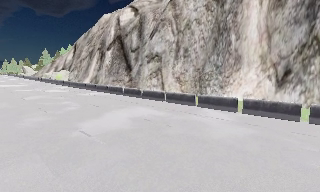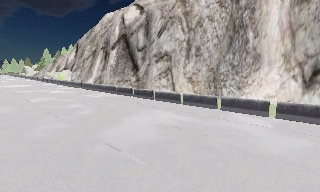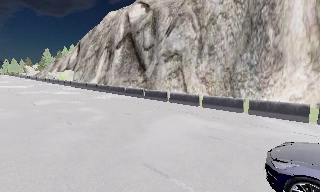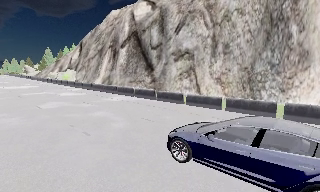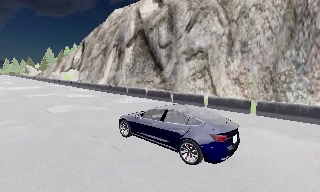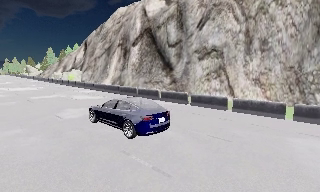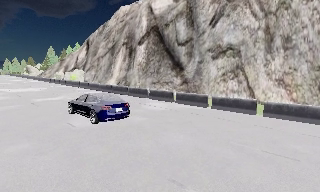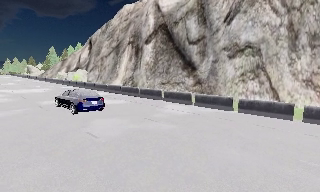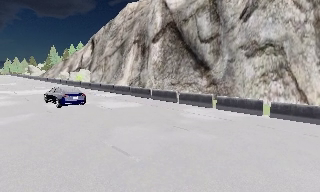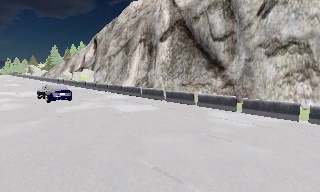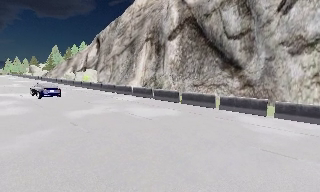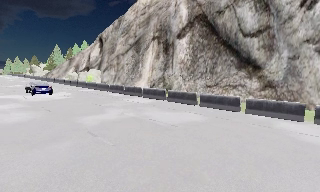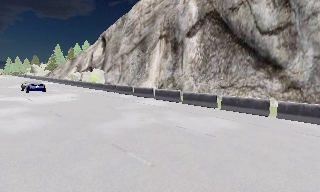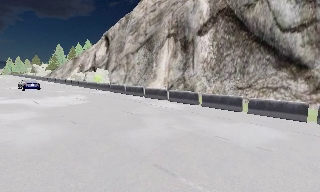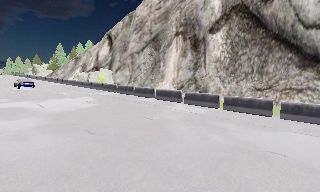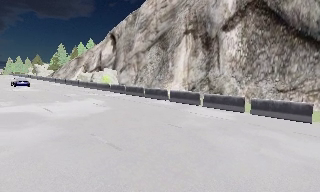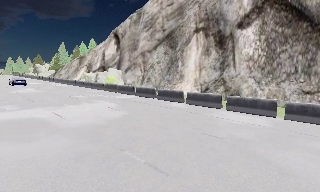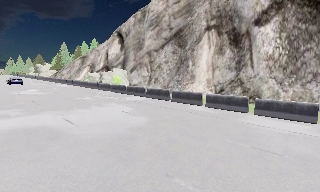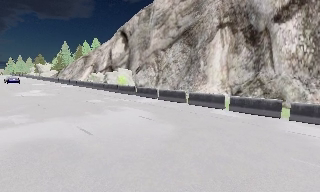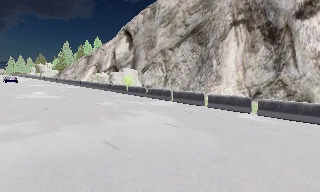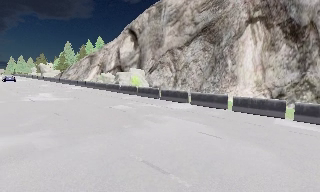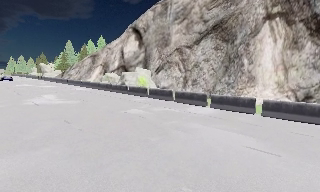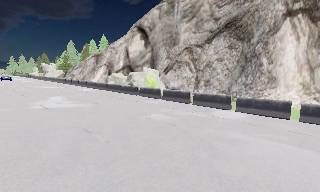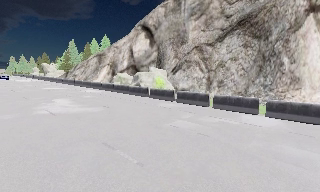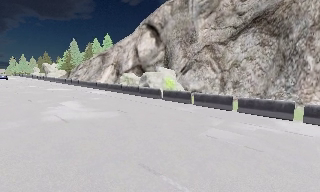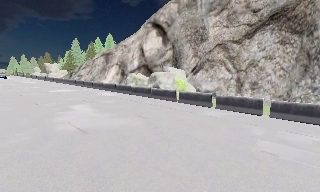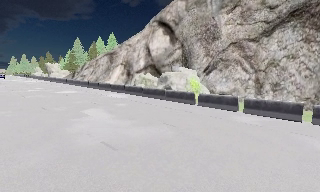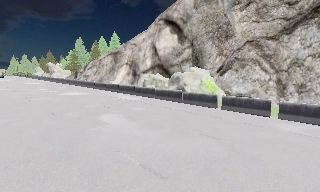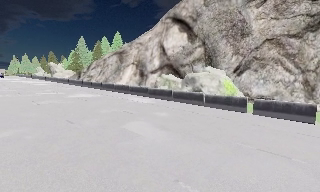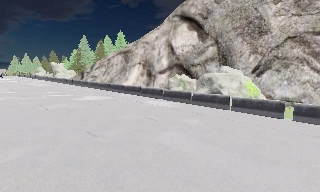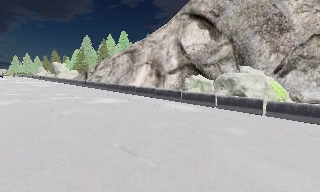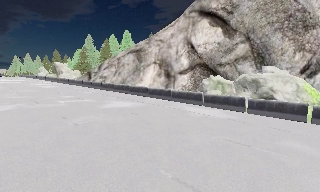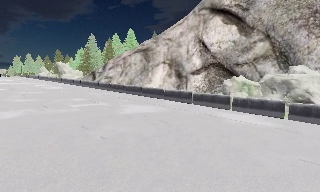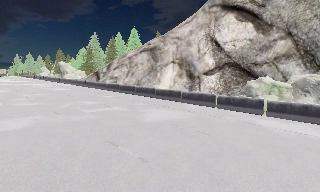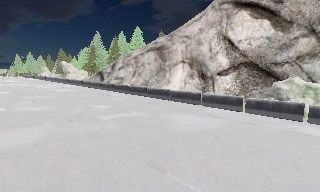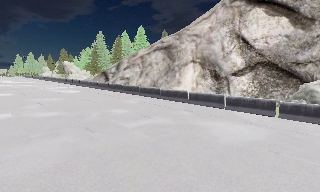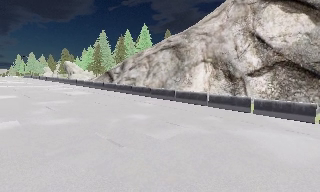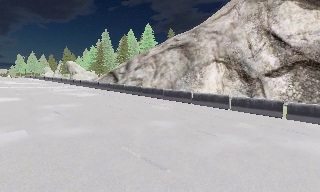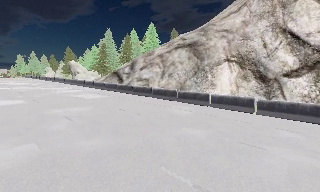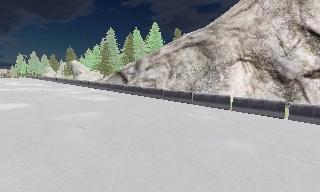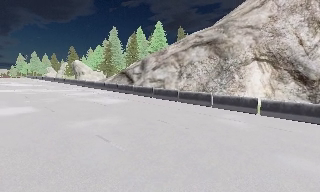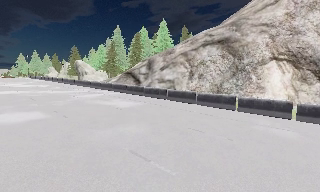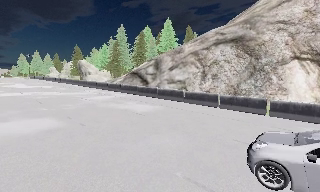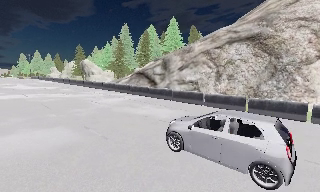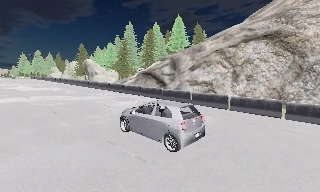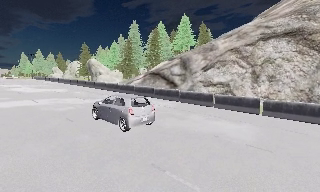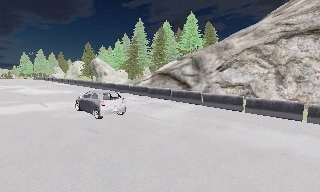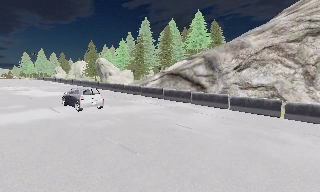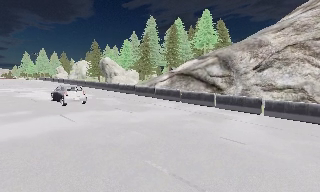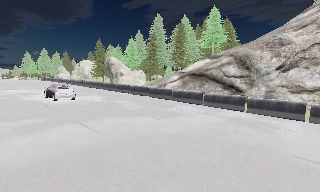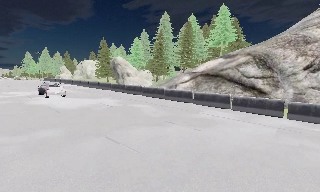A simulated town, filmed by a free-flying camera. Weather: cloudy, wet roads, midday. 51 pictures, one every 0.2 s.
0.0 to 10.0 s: The camera travels to its left and forward, about 105 m, so close, fixed things drift to the right.
The film runs forward here.
